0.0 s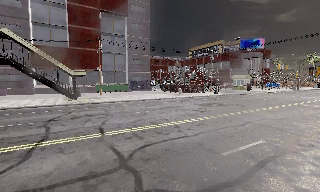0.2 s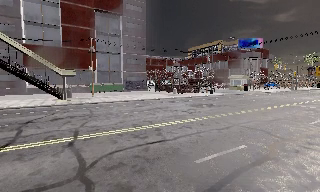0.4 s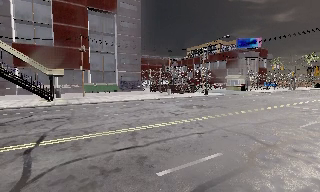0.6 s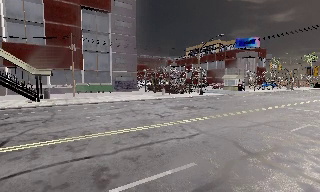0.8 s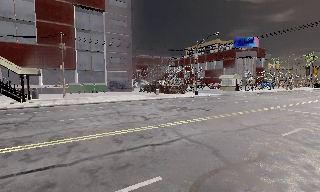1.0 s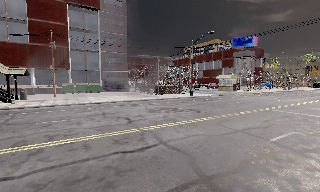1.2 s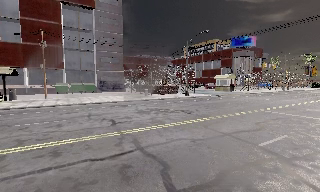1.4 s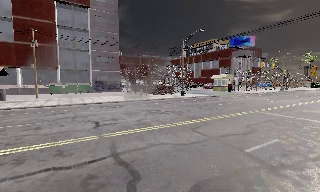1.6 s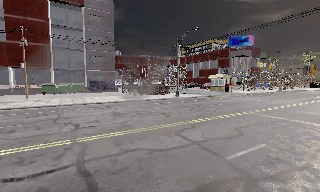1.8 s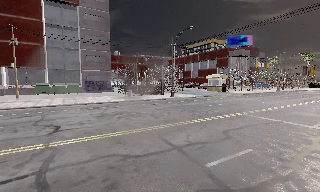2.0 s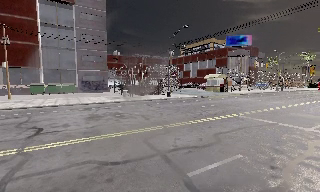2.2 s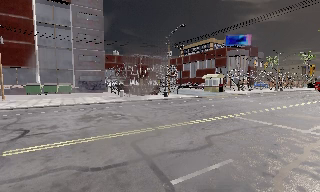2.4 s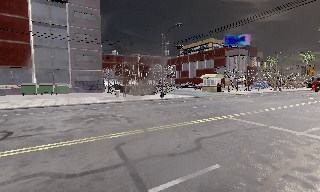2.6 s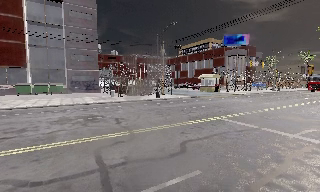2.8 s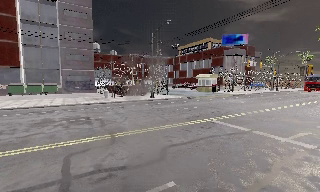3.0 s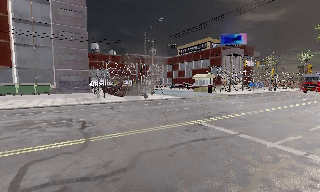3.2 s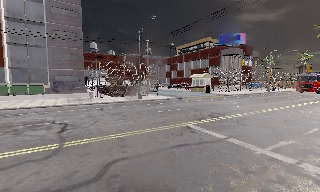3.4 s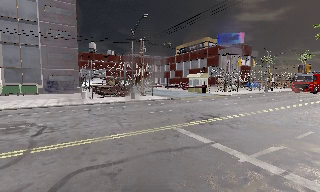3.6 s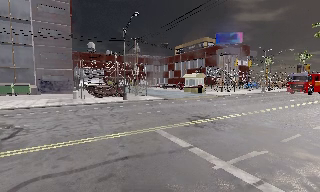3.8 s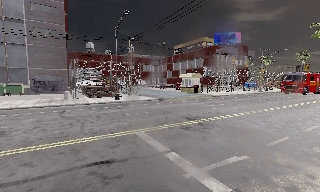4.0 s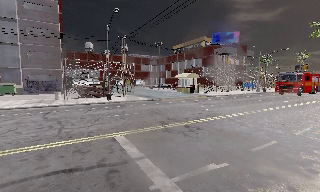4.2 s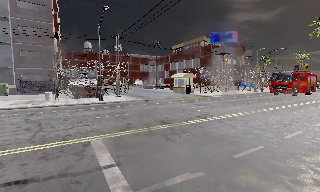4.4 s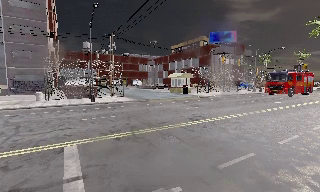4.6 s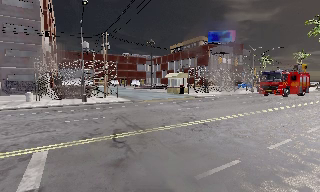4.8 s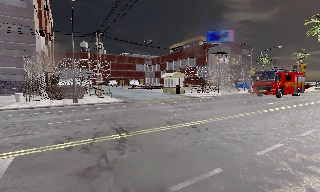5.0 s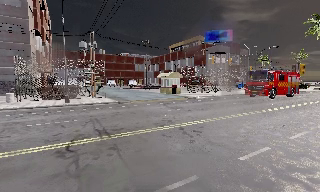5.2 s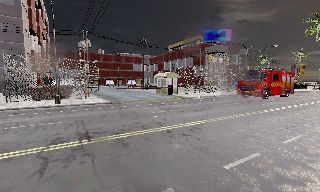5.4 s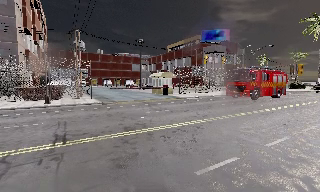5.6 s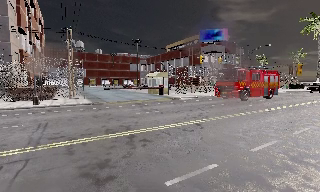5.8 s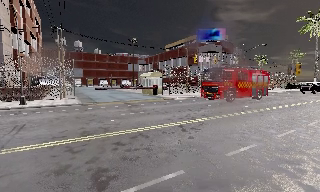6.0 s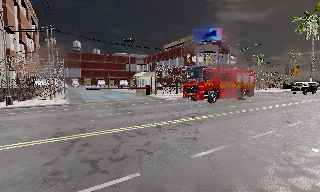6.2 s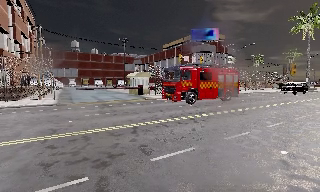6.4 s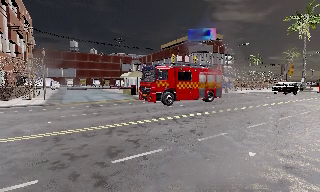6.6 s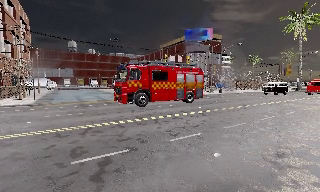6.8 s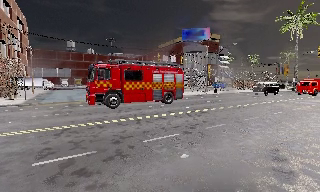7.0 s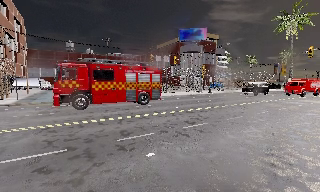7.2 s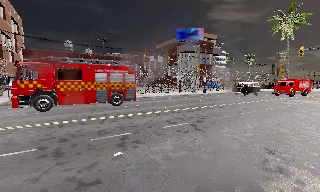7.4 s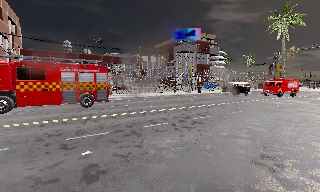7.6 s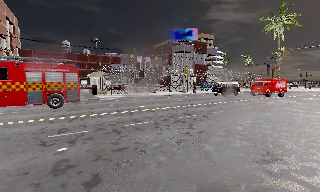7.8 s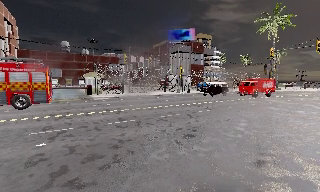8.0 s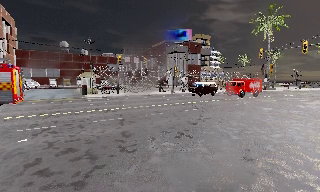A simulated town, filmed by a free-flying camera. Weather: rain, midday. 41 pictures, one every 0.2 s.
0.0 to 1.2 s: The camera travels to its right and forward, about 6 m, so close, fixed things drift to the left.
1.2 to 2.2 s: The camera travels to its right and forward, about 3.5 m, so close, fixed things drift to the left. It loses speed.
2.2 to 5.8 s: The camera travels to its right and forward, about 14 m, so close, fixed things drift to the left.
5.8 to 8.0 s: The camera travels to its right, about 10 m, so close, fixed things drift to the left.
The film runs forward here.
